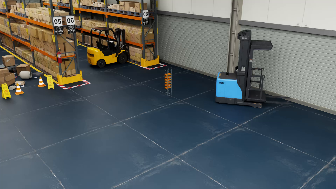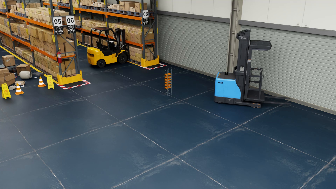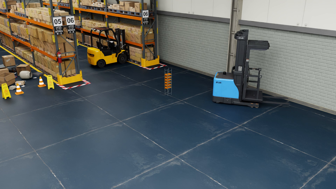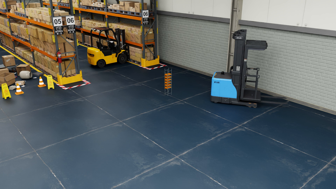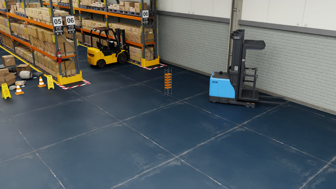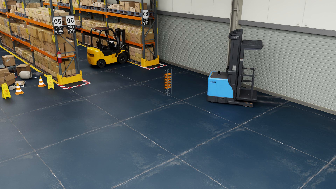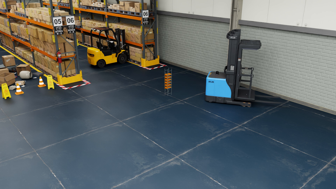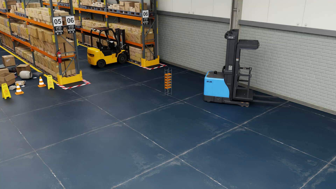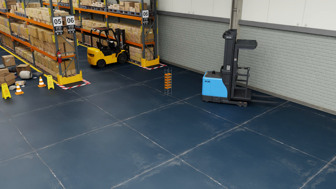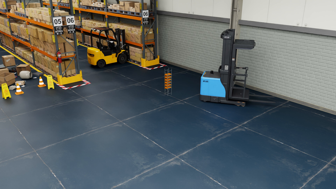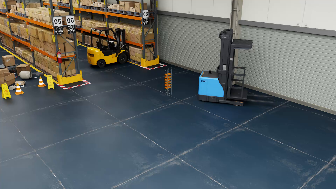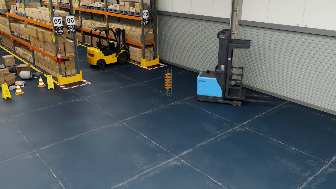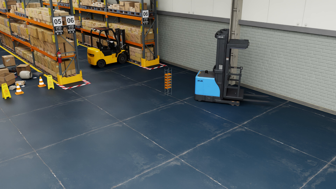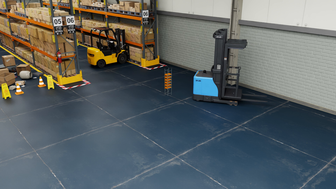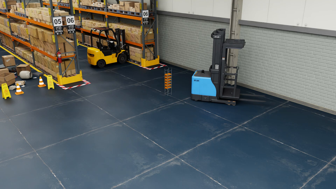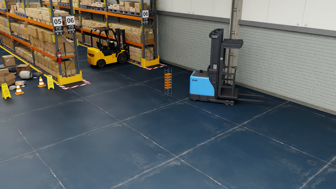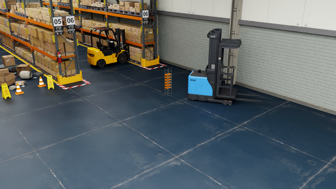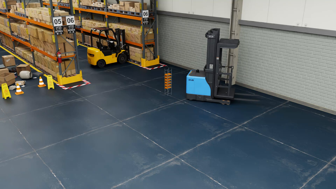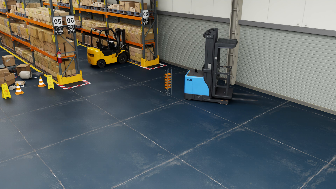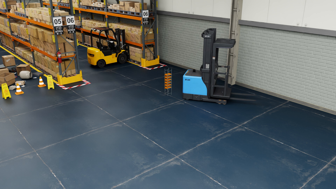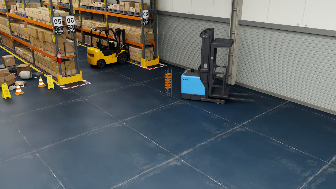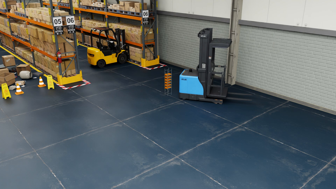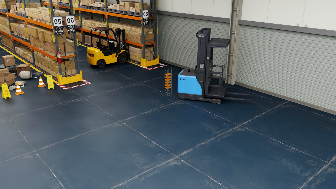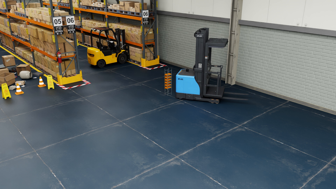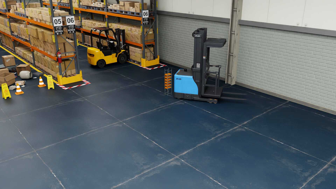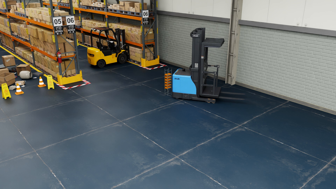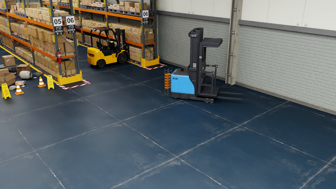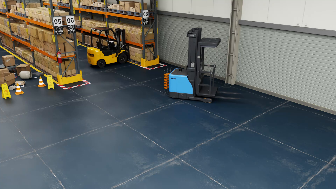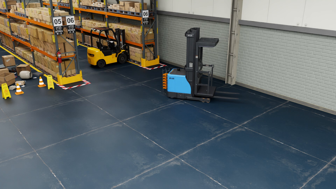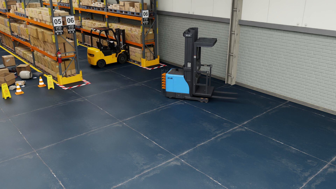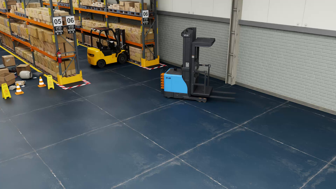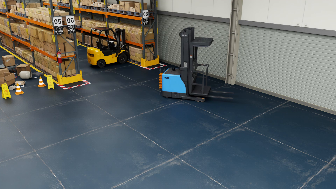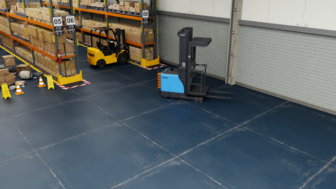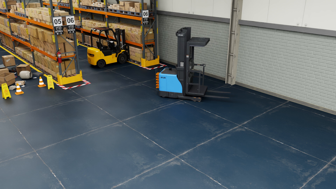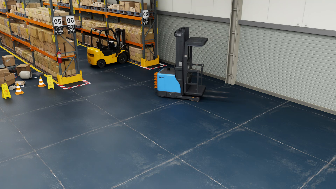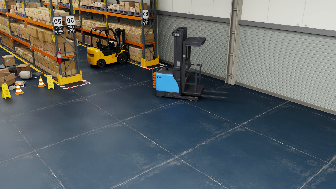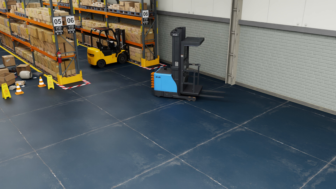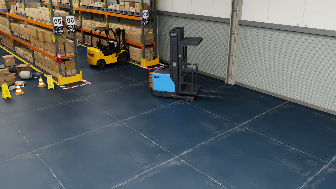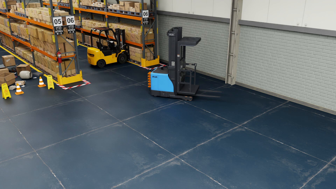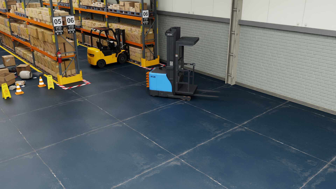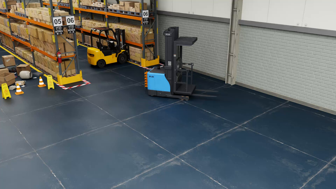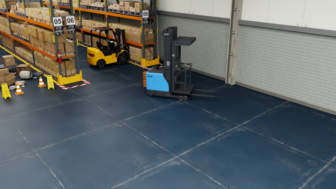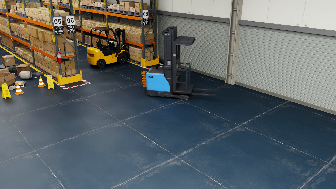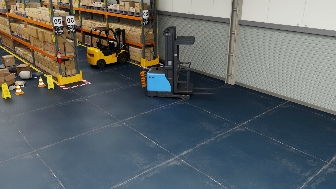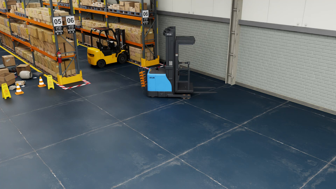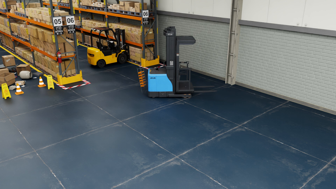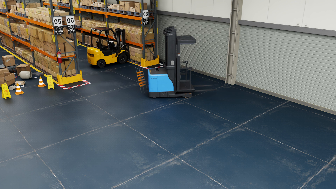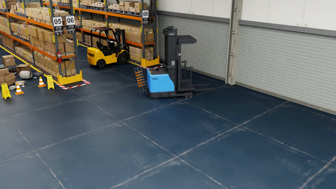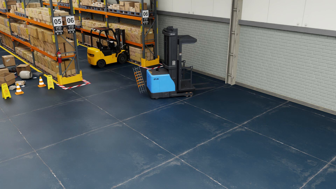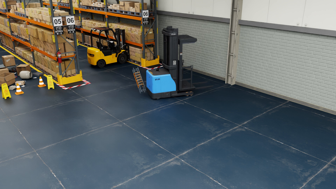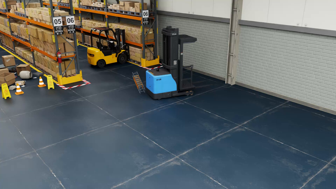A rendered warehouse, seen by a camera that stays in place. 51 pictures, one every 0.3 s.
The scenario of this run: A forklift runs into an object in its way.
